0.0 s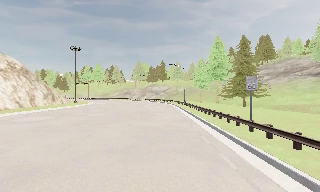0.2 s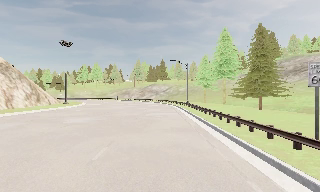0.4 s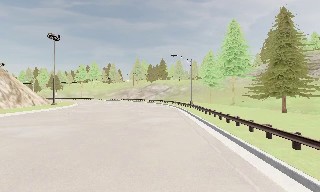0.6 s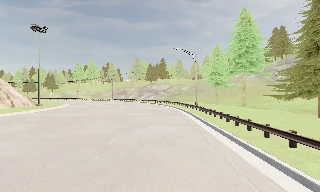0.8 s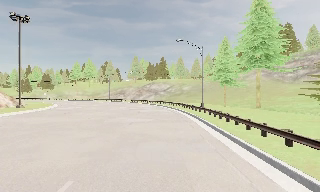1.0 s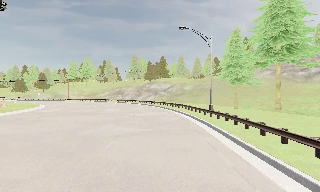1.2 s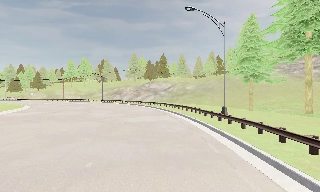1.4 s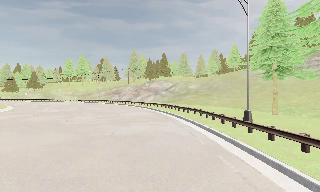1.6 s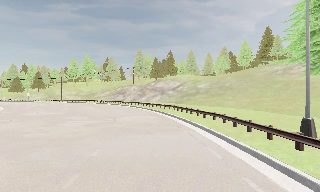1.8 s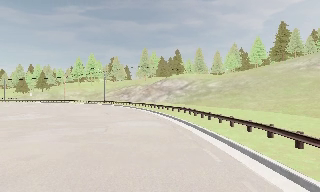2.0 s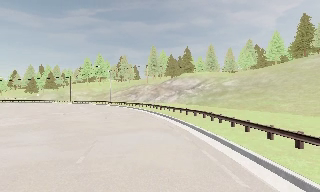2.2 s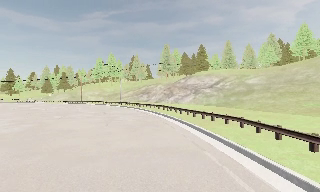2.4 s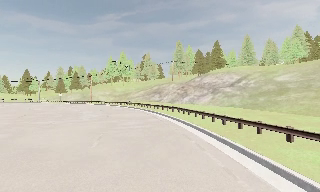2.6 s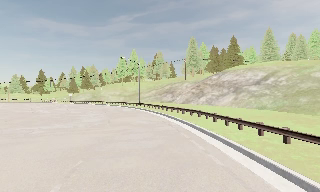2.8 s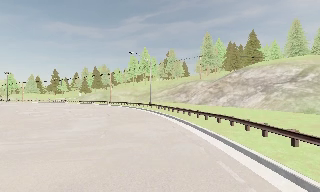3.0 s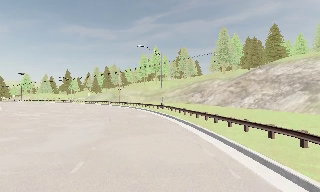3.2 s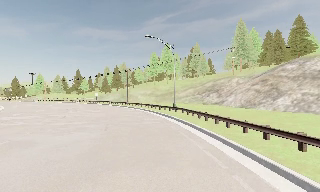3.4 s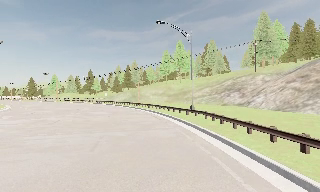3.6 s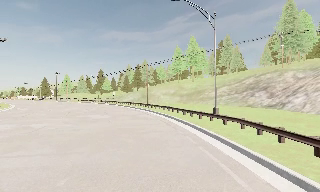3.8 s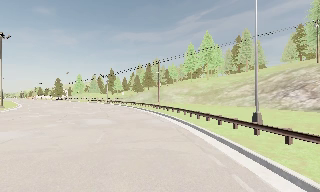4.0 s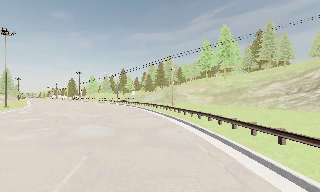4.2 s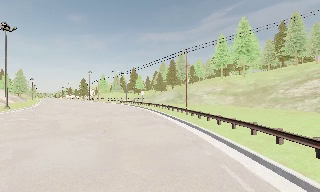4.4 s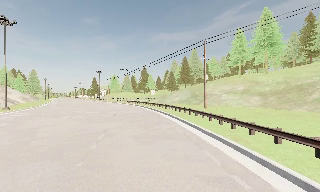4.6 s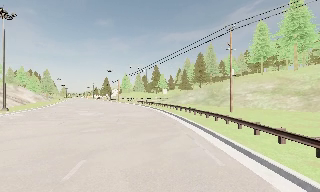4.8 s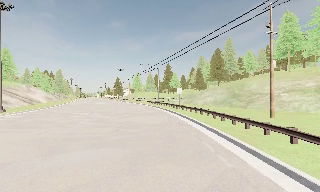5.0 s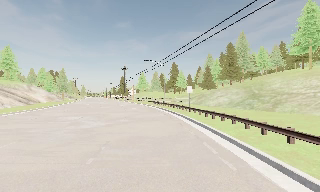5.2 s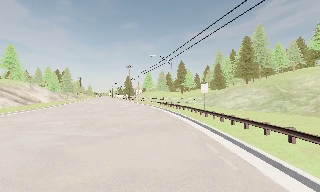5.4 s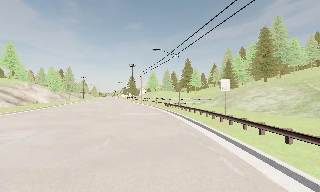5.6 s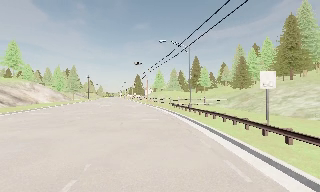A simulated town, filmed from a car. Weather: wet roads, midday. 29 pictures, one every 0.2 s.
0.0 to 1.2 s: The camera travels forward, about 20 m, so what stands in front looms larger.
1.2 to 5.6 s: The camera swings to its left by about 75 degrees, and the scene slides to the right. It travels forward, about 70 m.
The film runs forward here.
